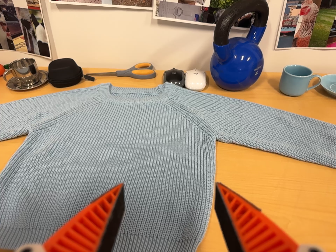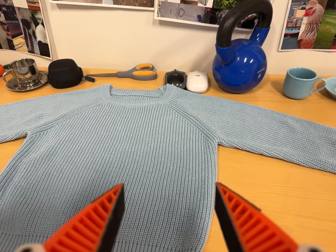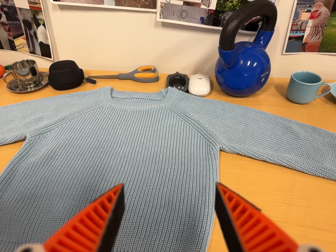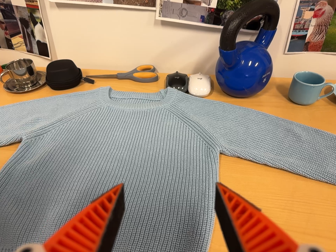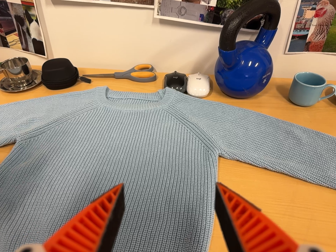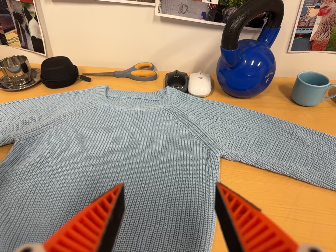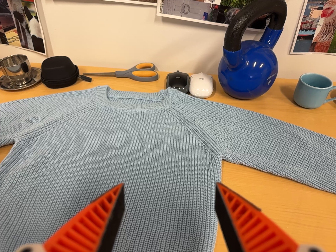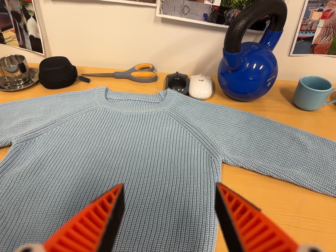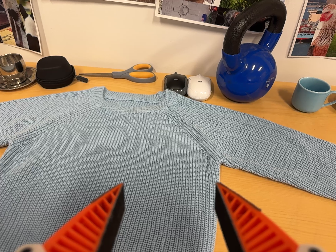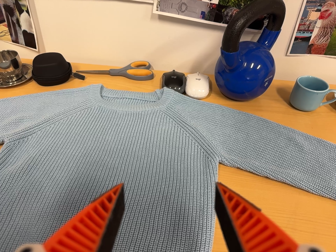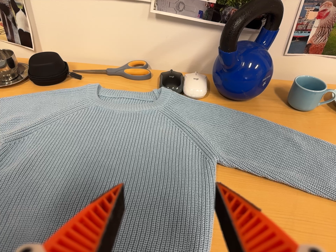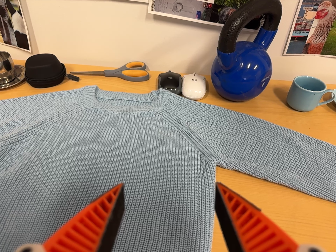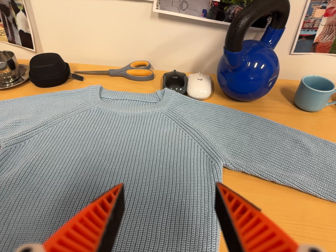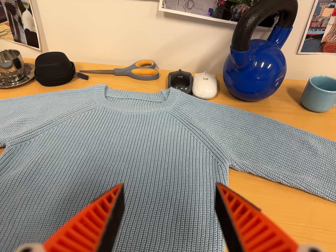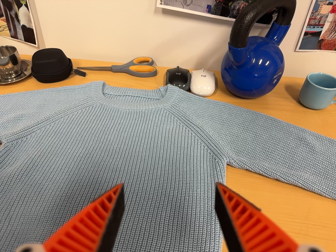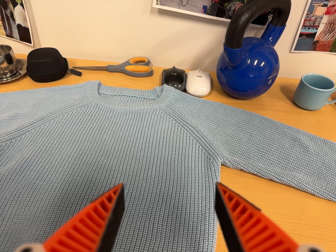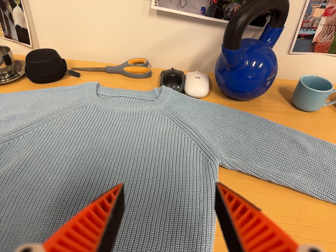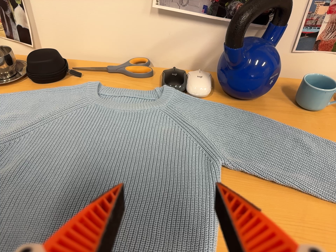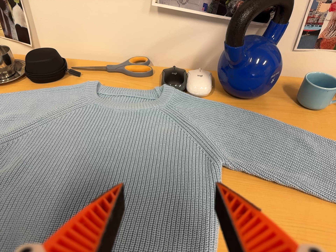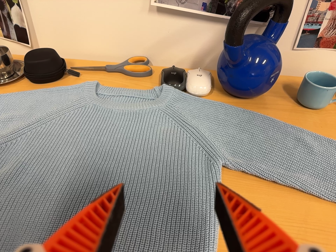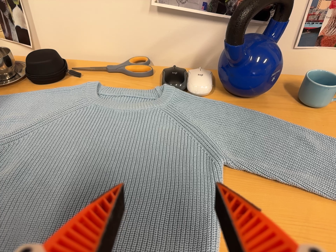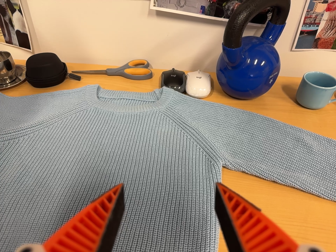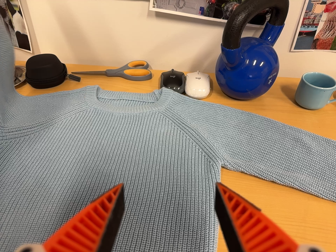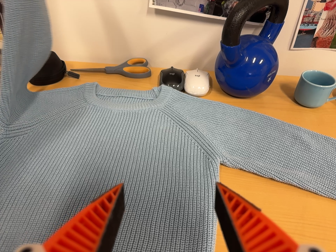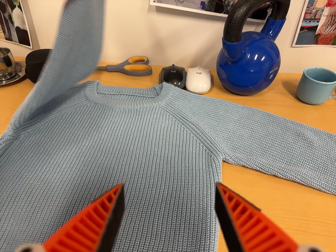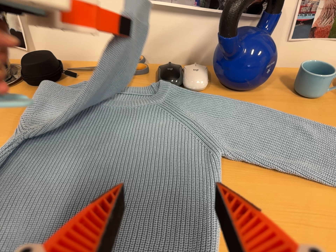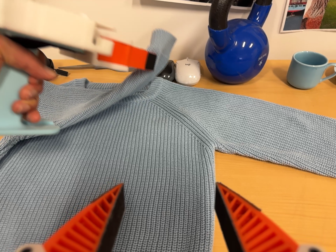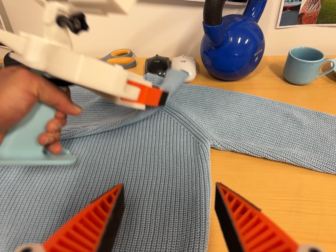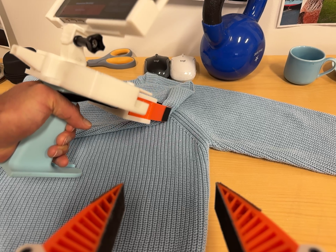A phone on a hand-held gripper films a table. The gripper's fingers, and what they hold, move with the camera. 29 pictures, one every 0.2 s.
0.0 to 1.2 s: The camera travels forward and toward the top of its view, about 7 cm, so what stands in front looms larger.
1.2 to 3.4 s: The camera shifts only a little, or ends up much as it began.
3.4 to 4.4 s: The camera keeps its place and its aim.
4.4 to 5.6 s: The camera shifts only a little, or ends up much as it began.
The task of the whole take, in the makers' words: left arm across.
The film runs forward here.
